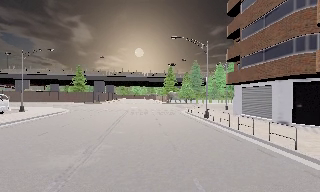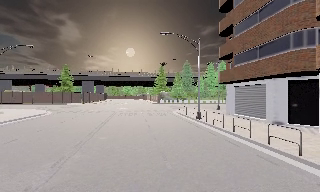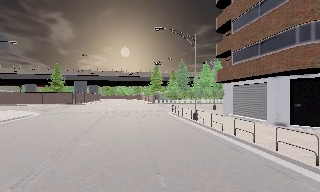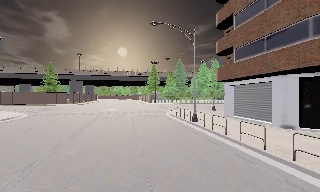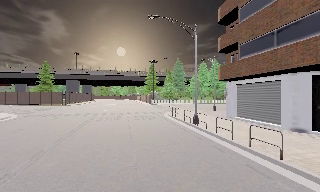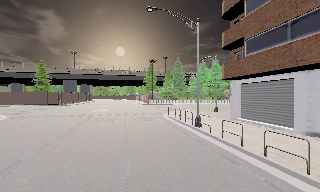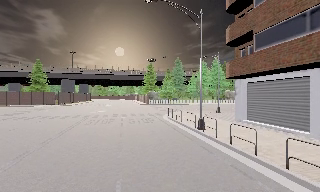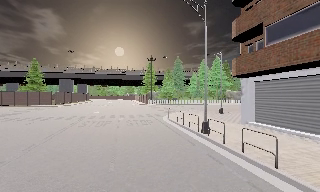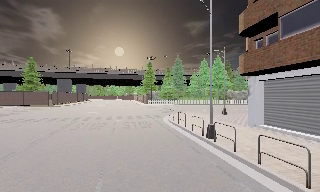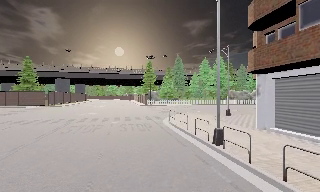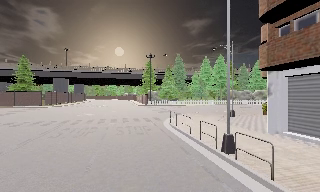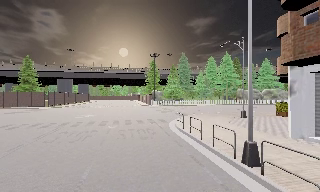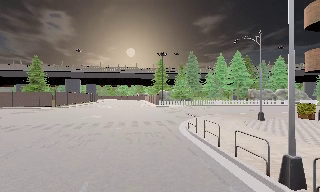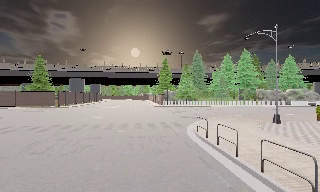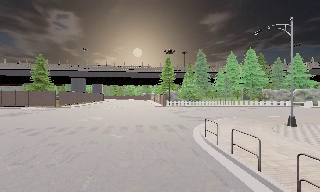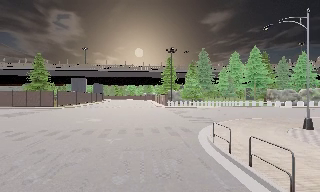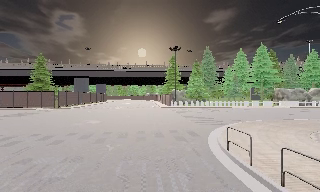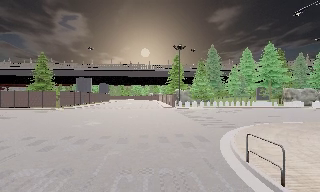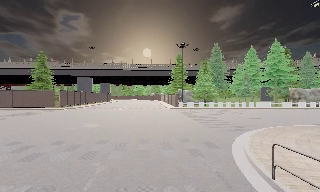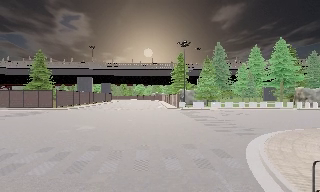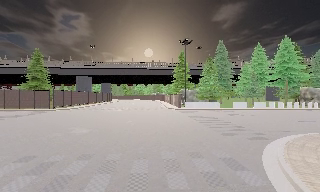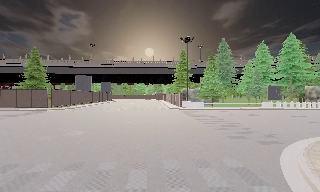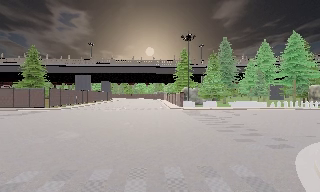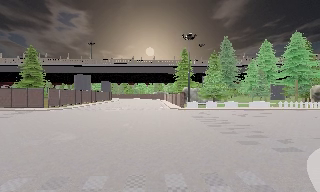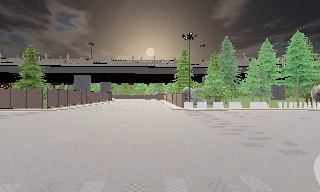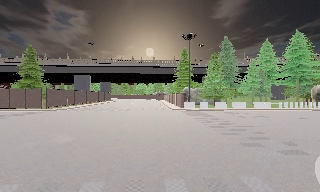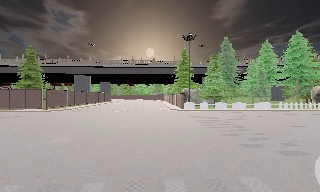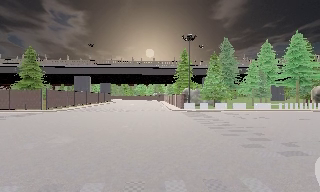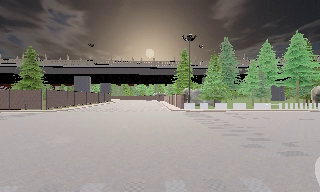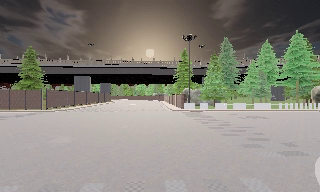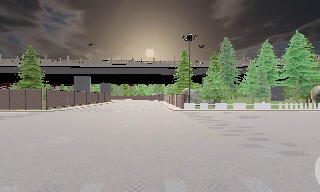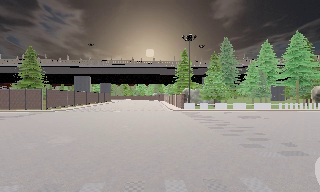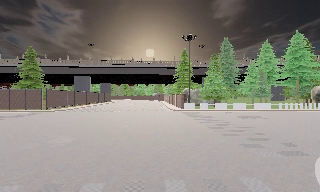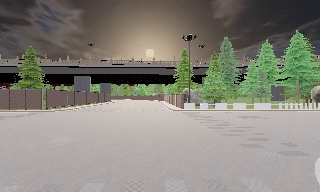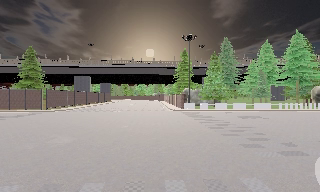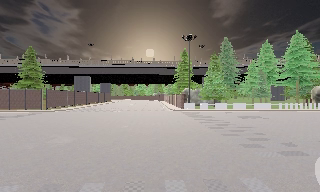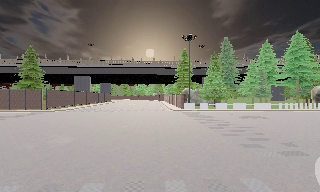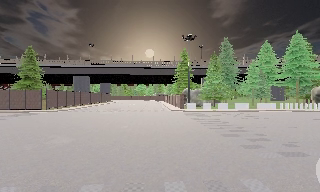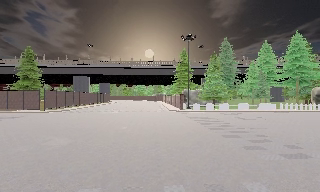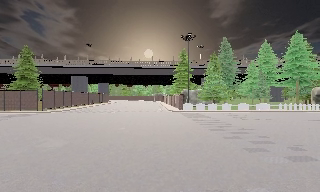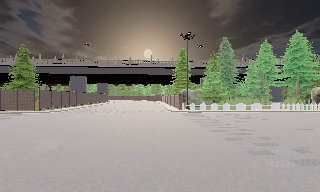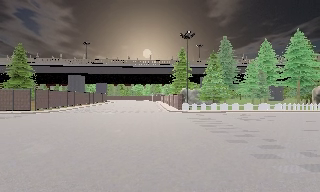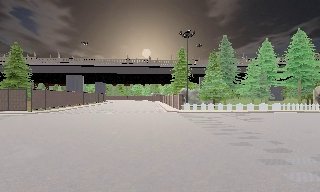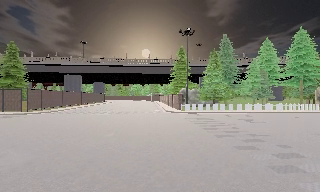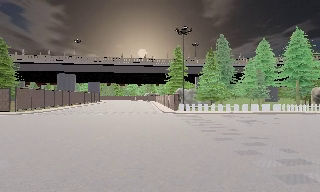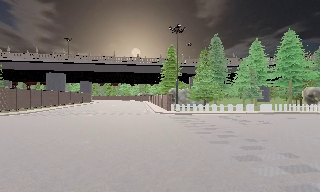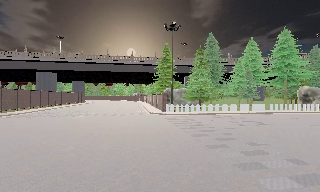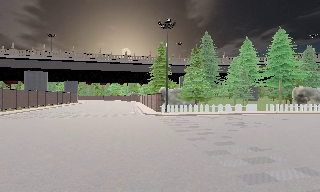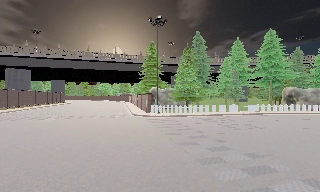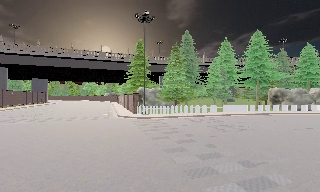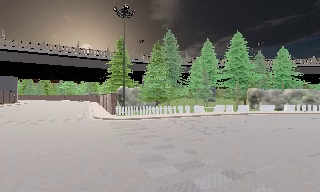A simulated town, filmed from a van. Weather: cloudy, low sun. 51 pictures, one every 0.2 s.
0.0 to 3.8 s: The camera travels forward, about 19 m, so what stands in front looms larger.
3.8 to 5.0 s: The camera travels forward, about 3 m, so what stands in front looms larger. It loses speed.
5.0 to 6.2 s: The camera keeps its place and its aim.
6.2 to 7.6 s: The camera shifts only a little, or ends up much as it began.
7.6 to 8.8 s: The camera travels forward, about 2.5 m, so what stands in front looms larger. It gains speed.
8.8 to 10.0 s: The camera pans to its right, which is clockwise from overhead, by about 20 degrees. It travels forward, about 5 m, so what stands in front looms larger.
The film runs forward here.
